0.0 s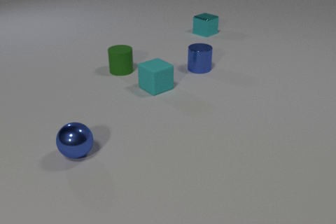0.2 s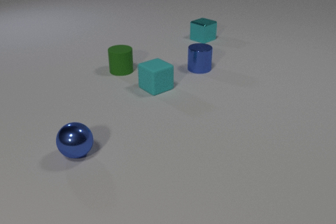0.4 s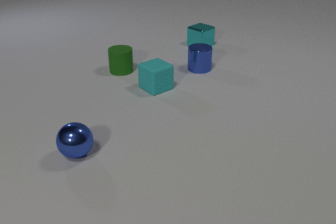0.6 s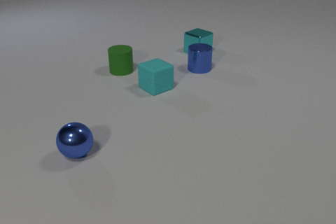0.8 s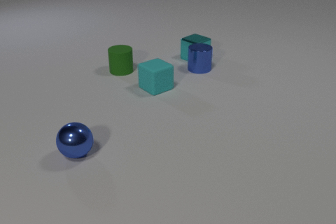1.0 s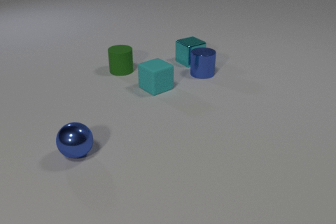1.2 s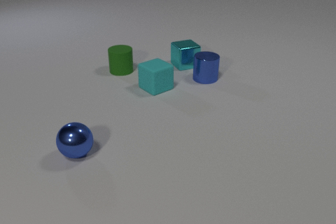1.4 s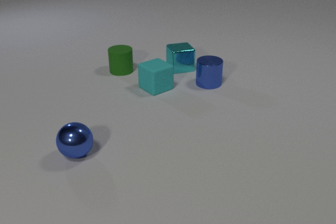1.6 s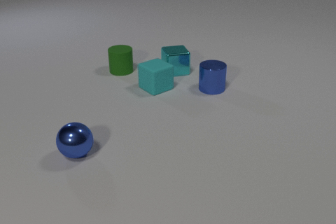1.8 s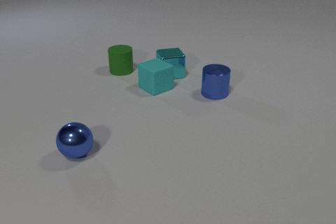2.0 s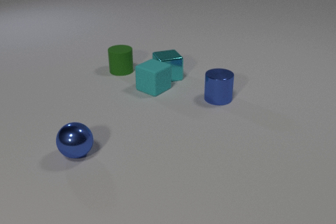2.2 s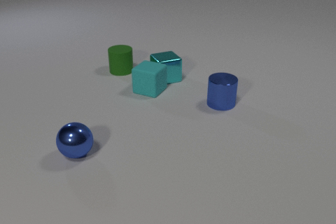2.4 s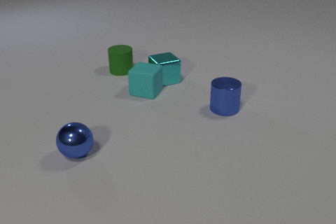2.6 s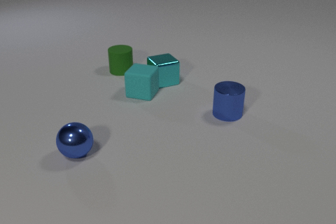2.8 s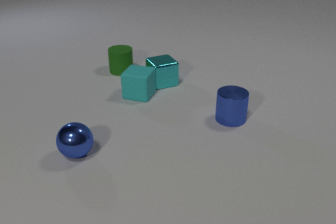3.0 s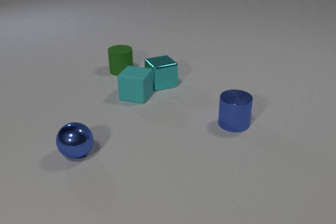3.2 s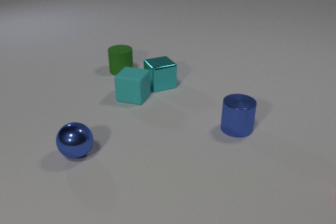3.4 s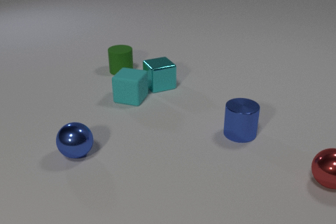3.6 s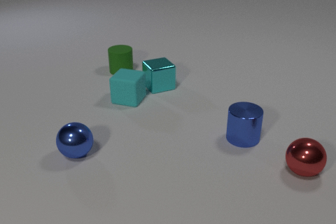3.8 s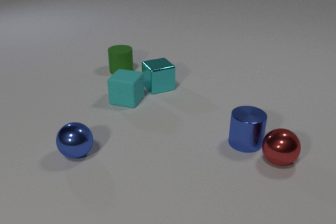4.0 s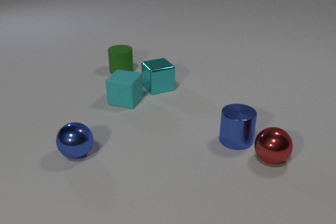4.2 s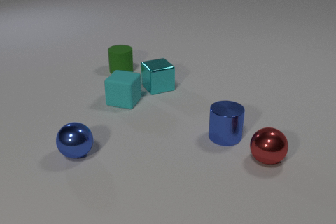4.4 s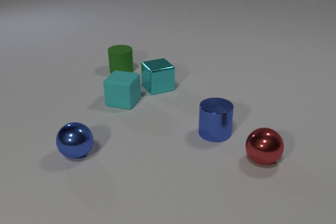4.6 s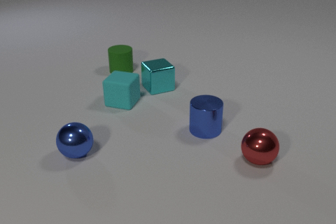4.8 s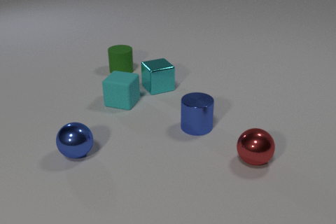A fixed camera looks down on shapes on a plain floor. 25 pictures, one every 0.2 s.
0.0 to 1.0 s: The cyan metal cube slides toward the camera. The blue metal cylinder slides toward the camera. The cyan metal cube and the blue metal cylinder collide.
1.0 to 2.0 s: The cyan metal cube slides toward the camera and to the left. The blue metal cylinder slides toward the camera. The cyan metal cube and the cyan rubber cube collide.
2.0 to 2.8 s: The cyan metal cube slides toward the camera. The blue metal cylinder slides toward the camera. The cyan rubber cube slides to the left and toward the camera, spins so that its near face slides to the right, counterclockwise seen from above.
2.8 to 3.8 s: The cyan metal cube slides toward the camera. The blue metal cylinder slides toward the camera. The cyan rubber cube slides to the left and toward the camera. The red metal sphere comes in at the right edge, rolls to the left.
3.8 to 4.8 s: The blue metal cylinder slides to the left and away from the camera. The red metal sphere rolls to the left. The blue metal cylinder and the red metal sphere collide.
What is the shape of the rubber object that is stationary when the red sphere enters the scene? cylinder.
What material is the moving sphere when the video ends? metal.
What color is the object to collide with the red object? blue.
